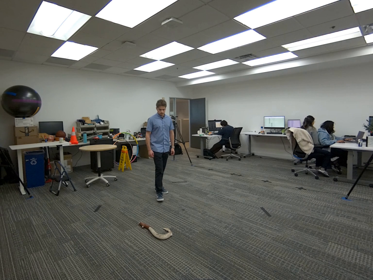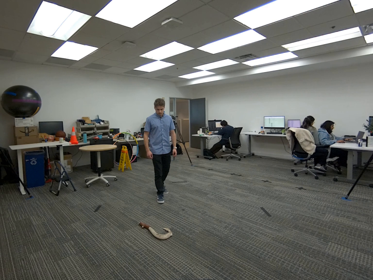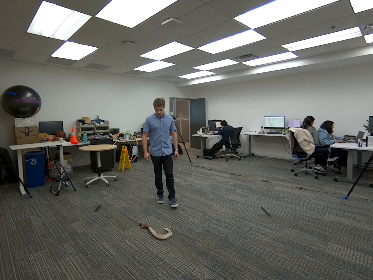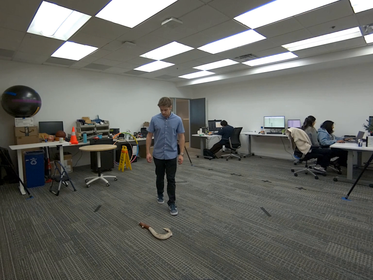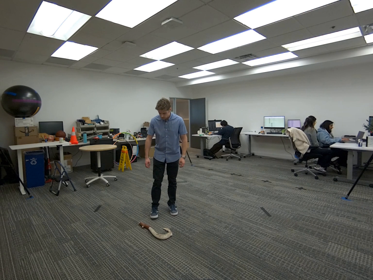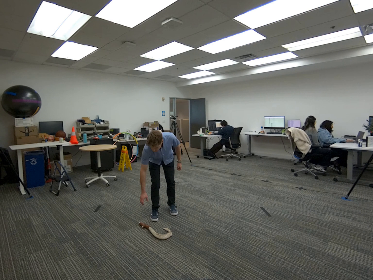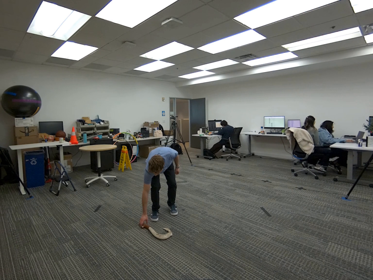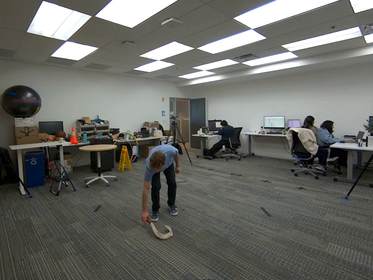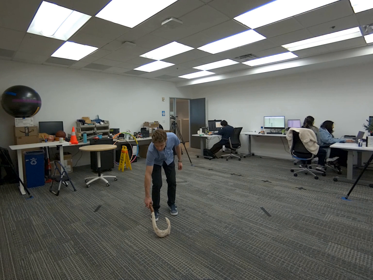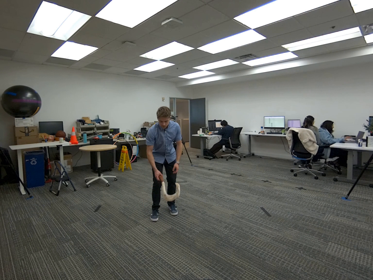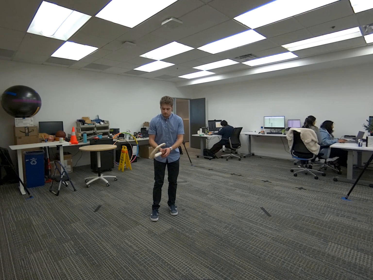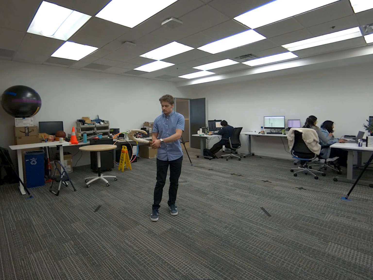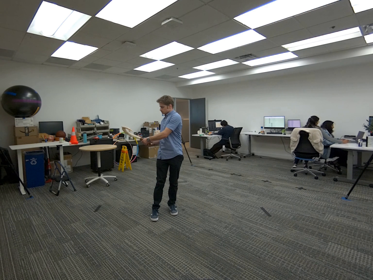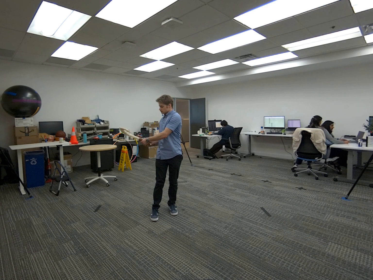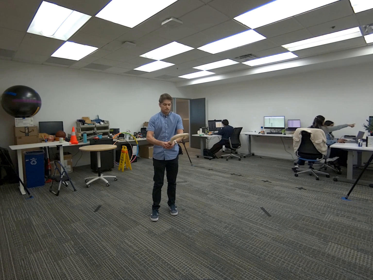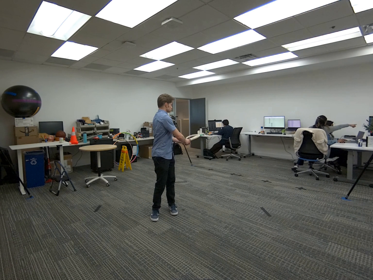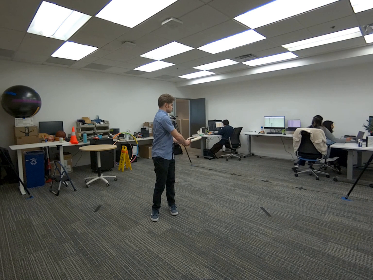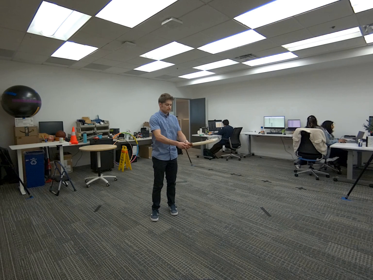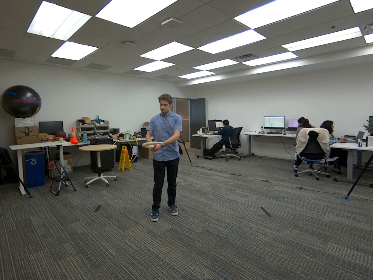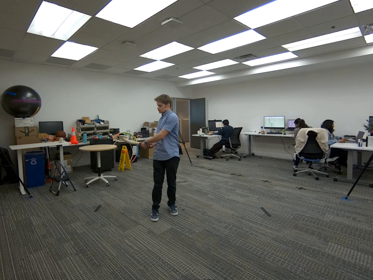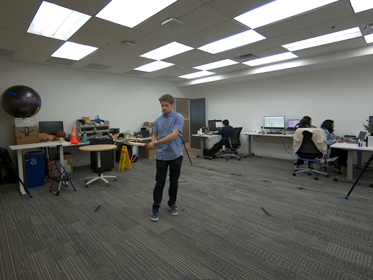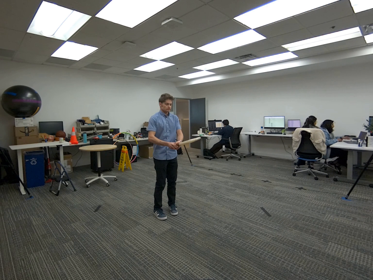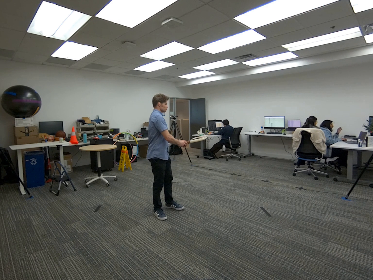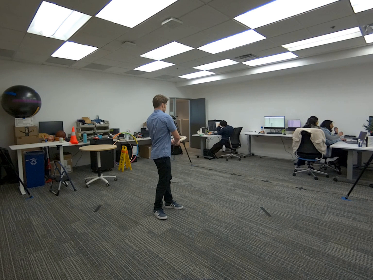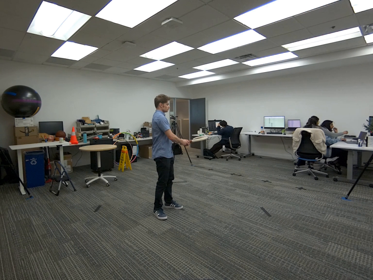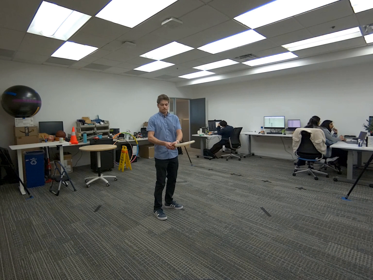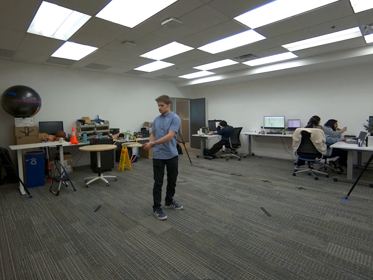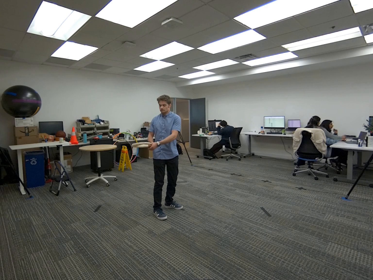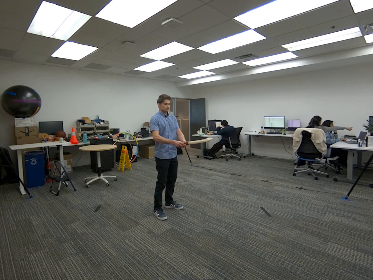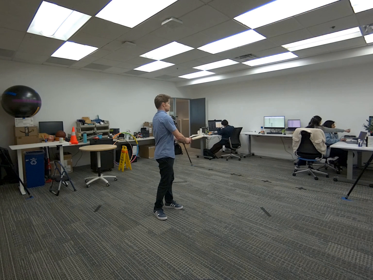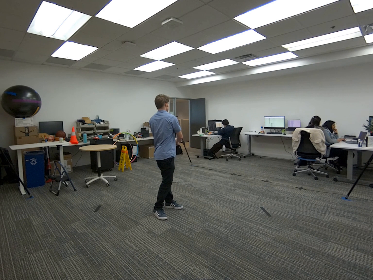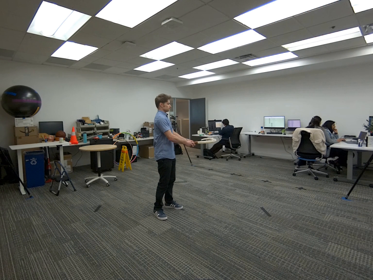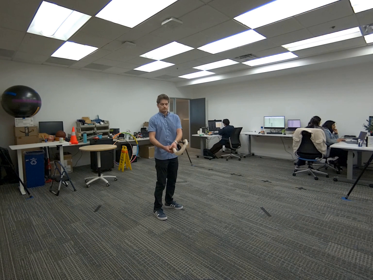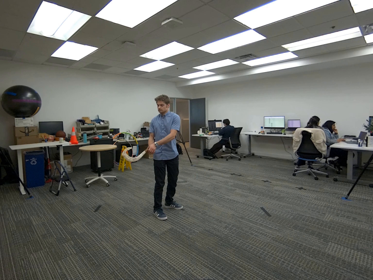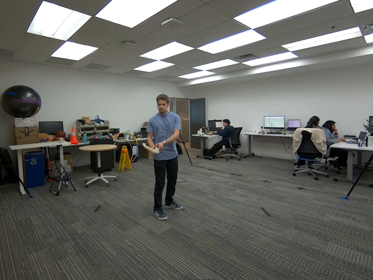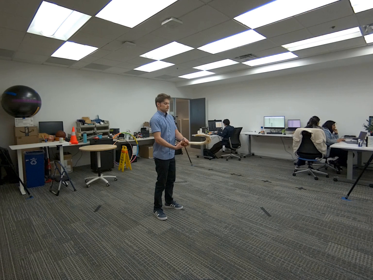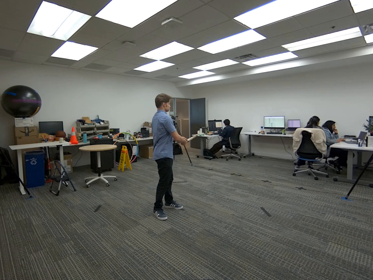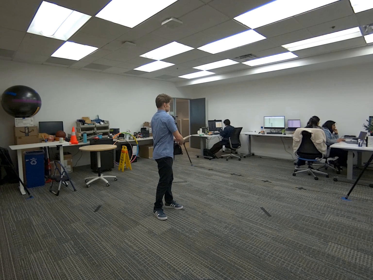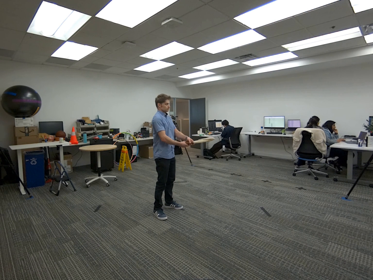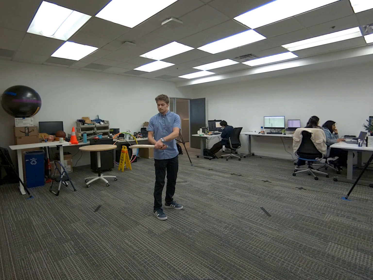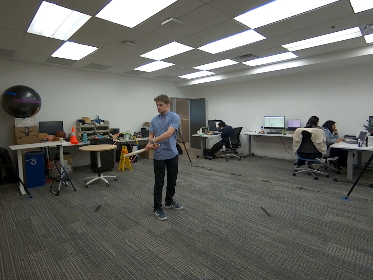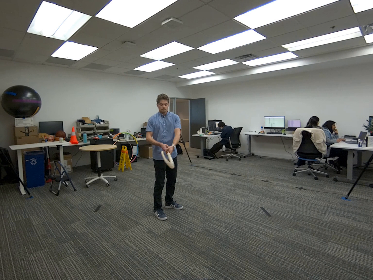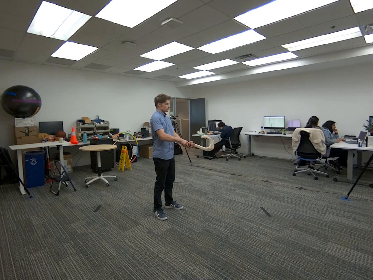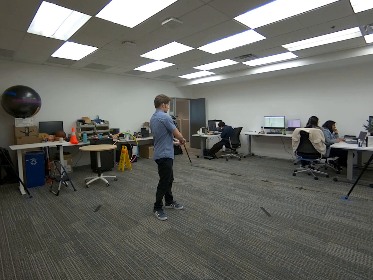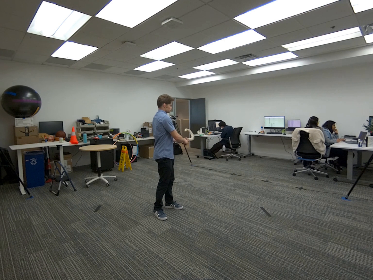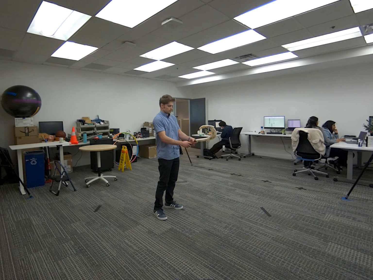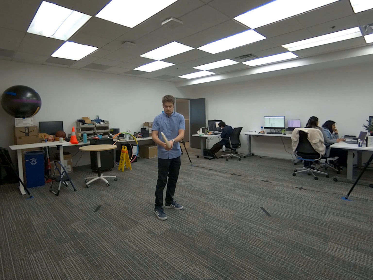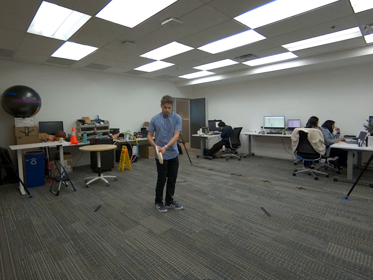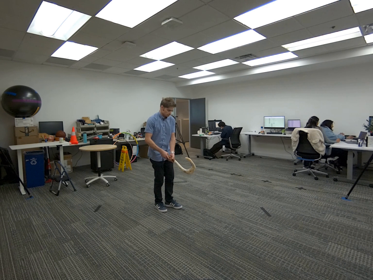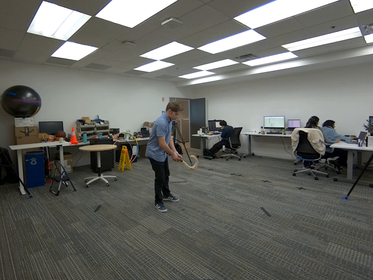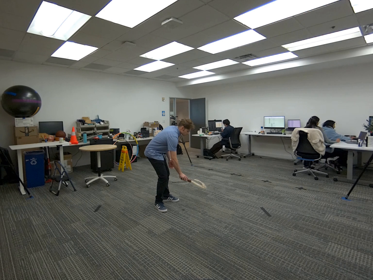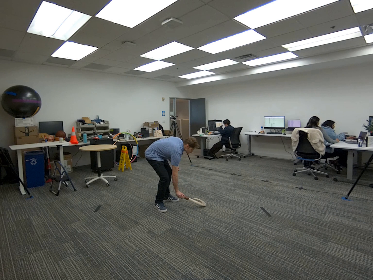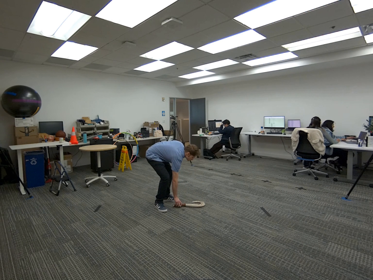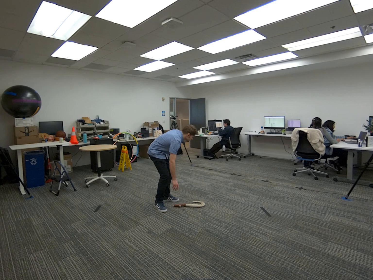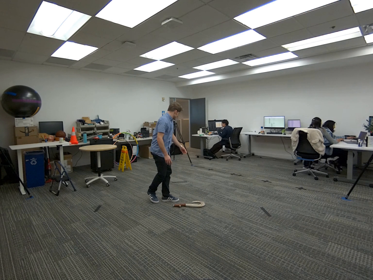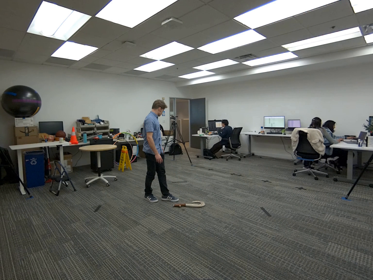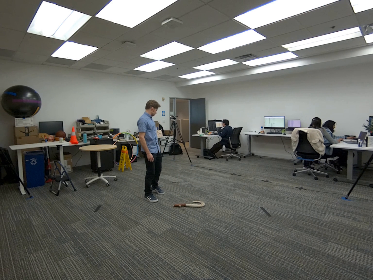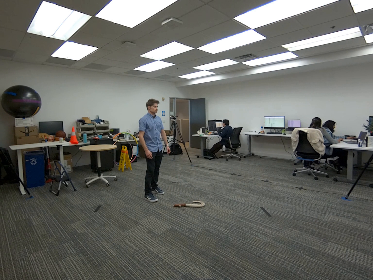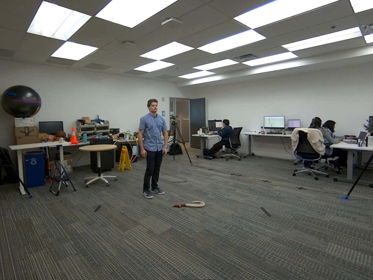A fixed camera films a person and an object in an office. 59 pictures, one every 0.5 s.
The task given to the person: Walk toward the large big fish hook lying on the floor. Reach down with both hands and pick up the hook from the floor. Rotate your torso side to side, swinging the hook in a horizontal motion in front of your body.
